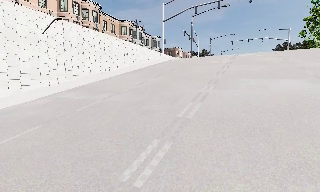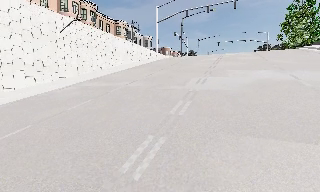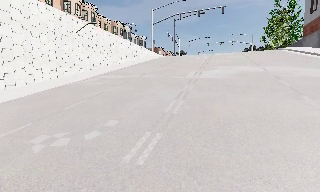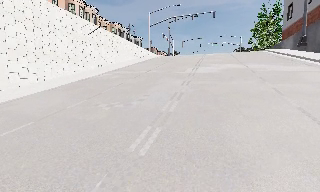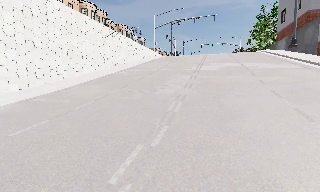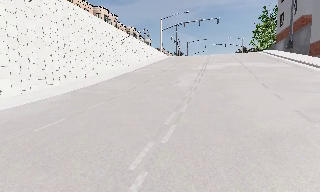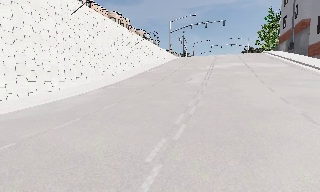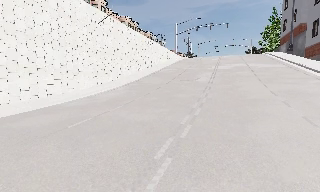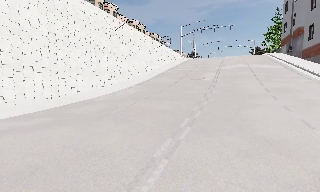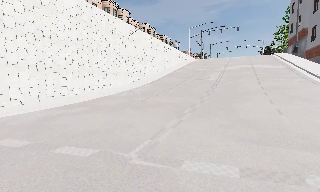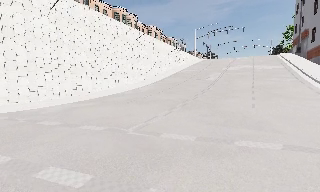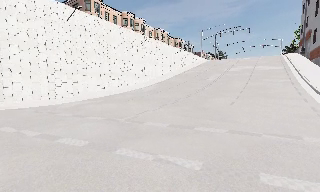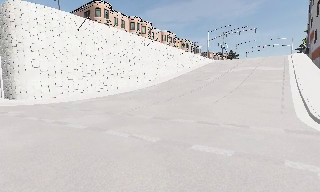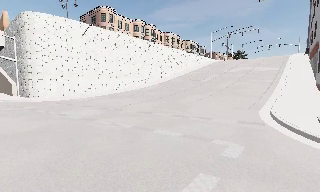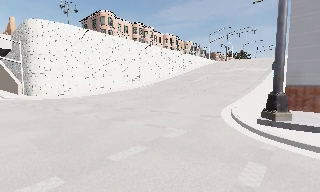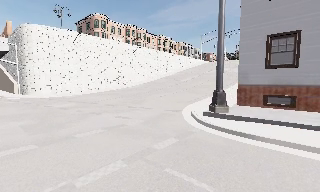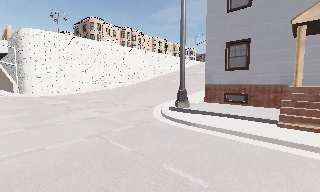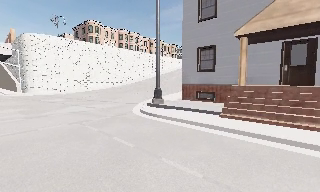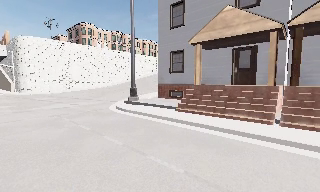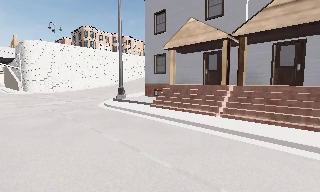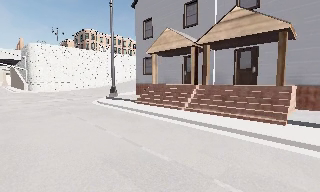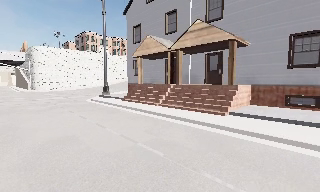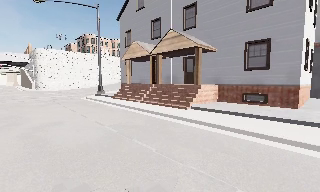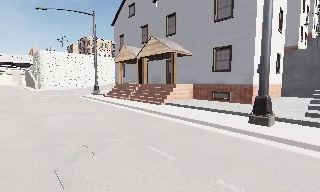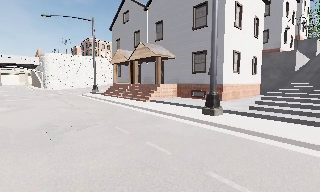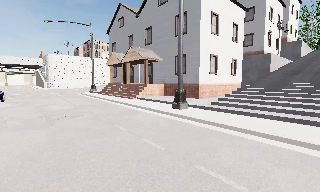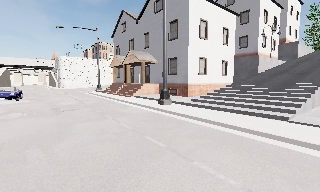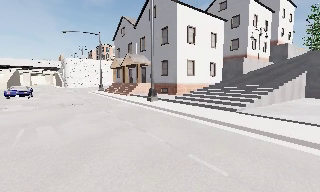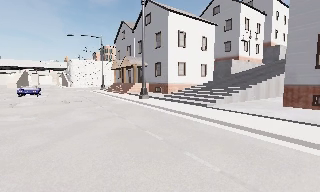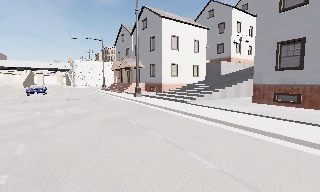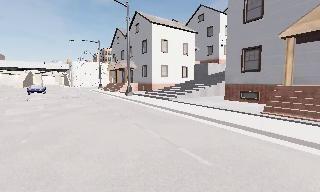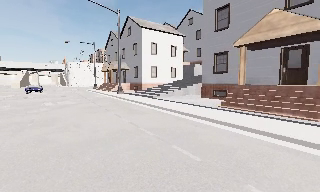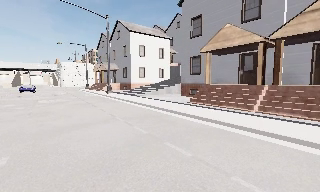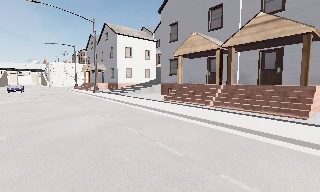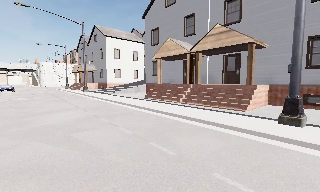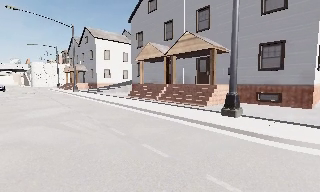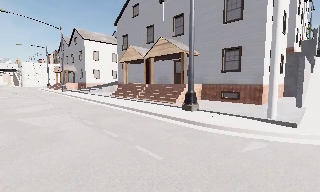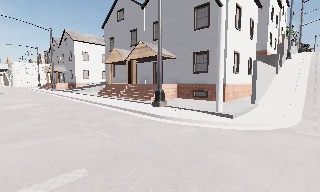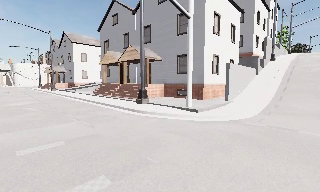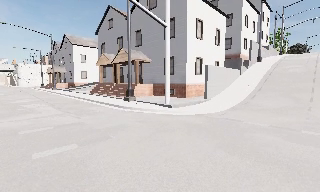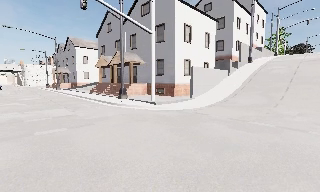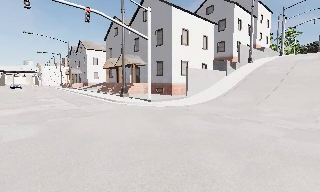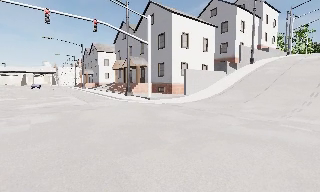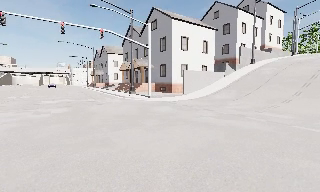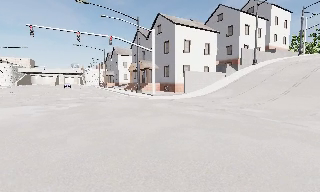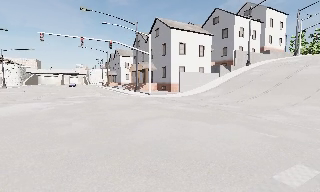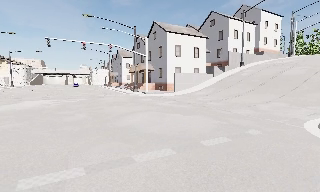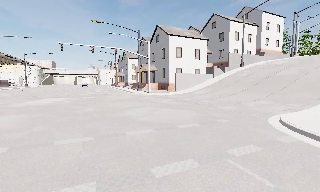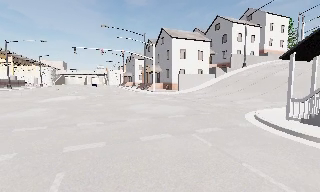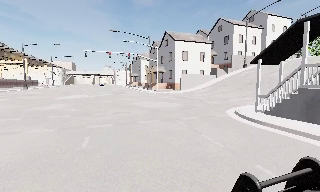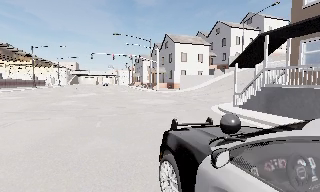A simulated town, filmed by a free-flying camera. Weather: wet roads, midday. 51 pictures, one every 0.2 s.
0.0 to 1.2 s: The camera travels backward and to its left, about 14 m, so what stands in front gets smaller.
1.2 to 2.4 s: The camera pans to its left, which is counterclockwise from overhead, by about 15 degrees. It travels backward, about 11 m, so what stands in front gets smaller.
2.4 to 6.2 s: The camera pans to its left, which is counterclockwise from overhead, by about 20 degrees. It travels backward and to its right, about 40 m, so what stands in front gets smaller.
6.2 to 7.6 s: The camera pans to its right, which is clockwise from overhead, by about 10 degrees. It travels backward and to its right, about 14 m, so what stands in front gets smaller.
7.6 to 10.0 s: The camera pans to its left, which is counterclockwise from overhead, by about 30 degrees. It travels backward and to its right, about 25 m, so what stands in front gets smaller.
The film runs backward here.
